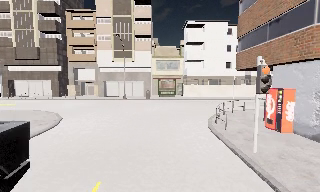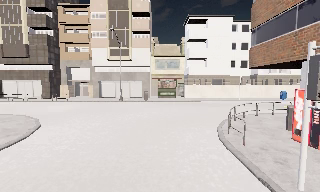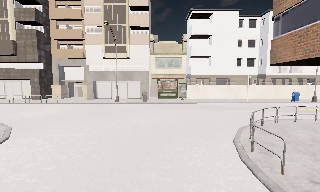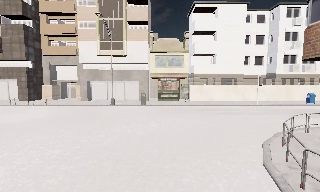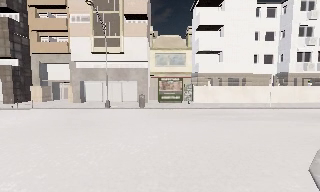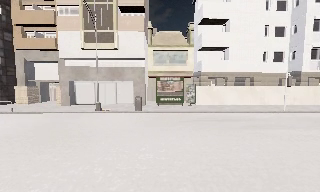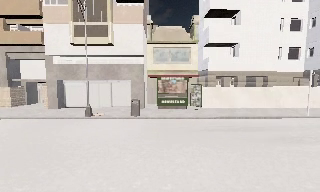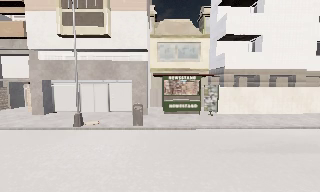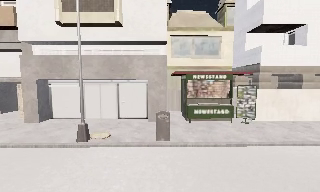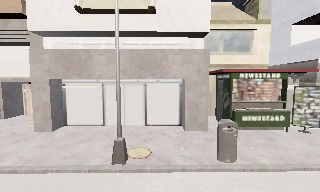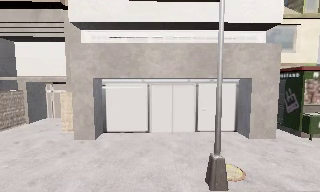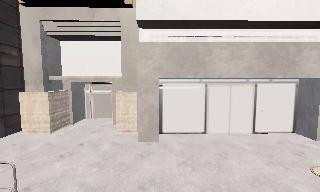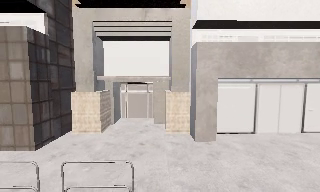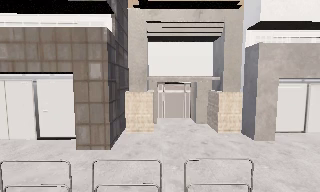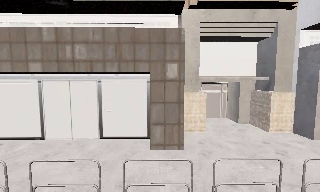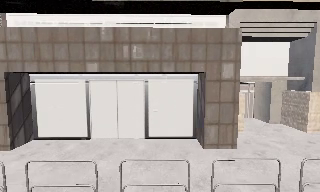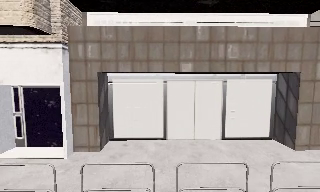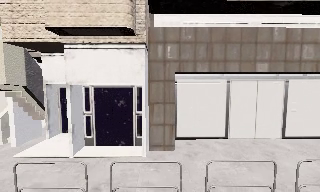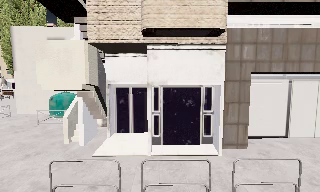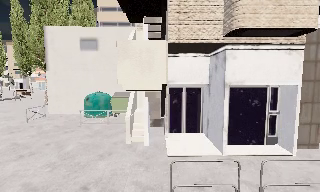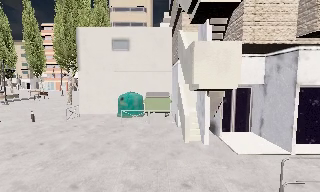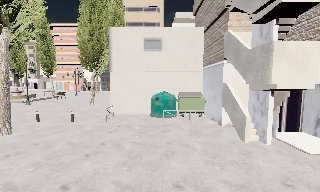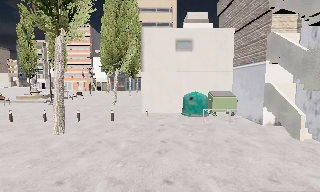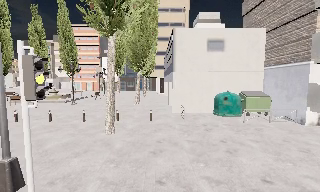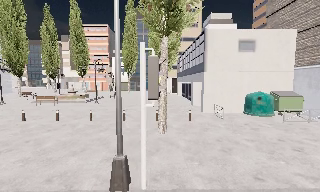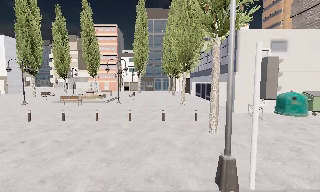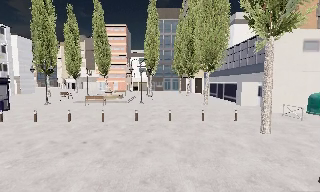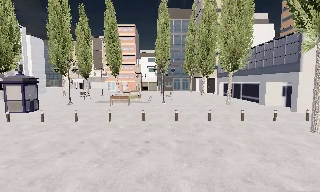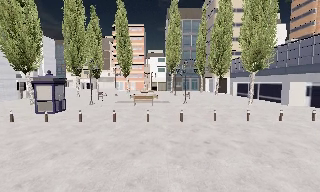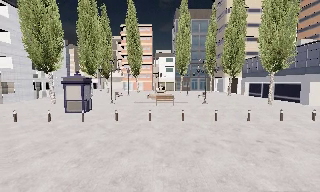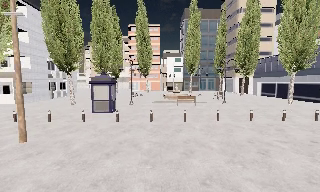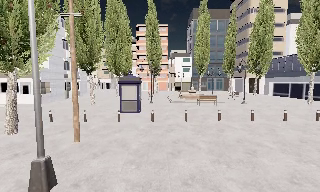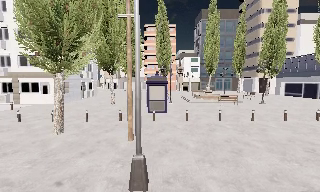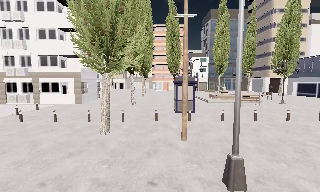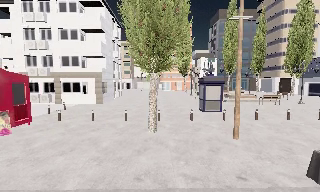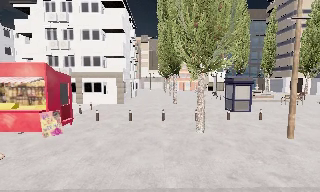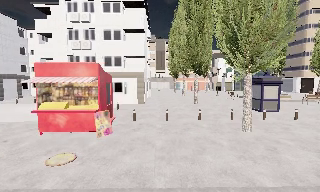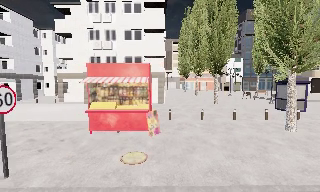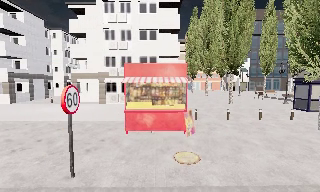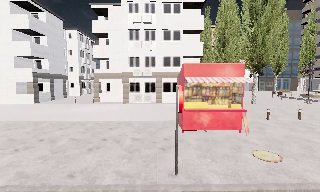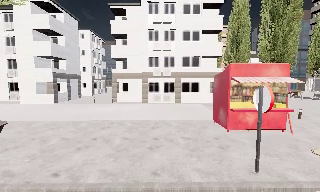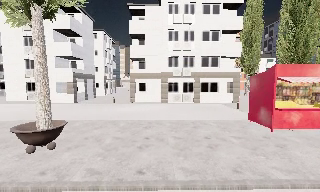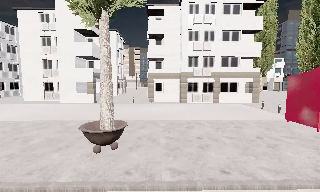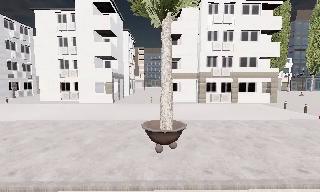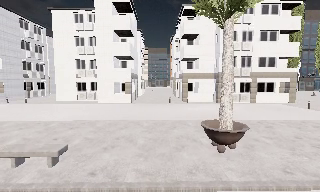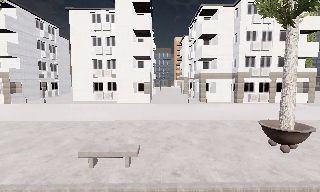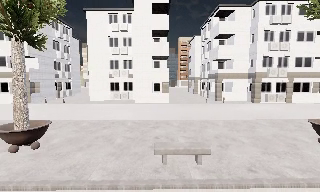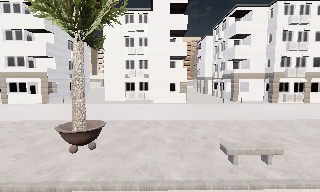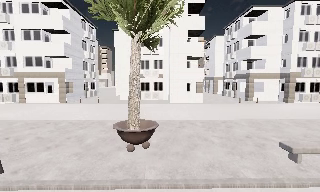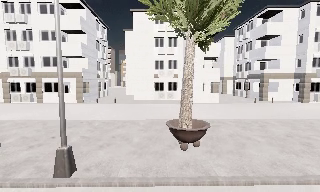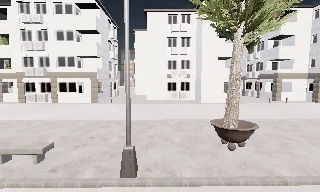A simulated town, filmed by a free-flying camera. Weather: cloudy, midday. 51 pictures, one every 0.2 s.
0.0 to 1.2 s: The camera travels forward, about 11 m, so what stands in front looms larger.
1.2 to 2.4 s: The camera travels to its left and forward, about 13 m, so close, fixed things drift to the right.
2.4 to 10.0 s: The camera travels to its left, about 85 m, so close, fixed things drift to the right.
The film runs forward here.
